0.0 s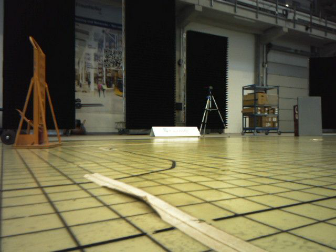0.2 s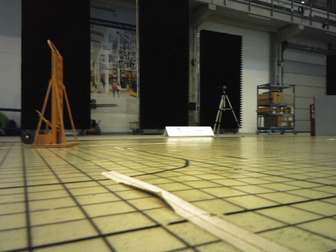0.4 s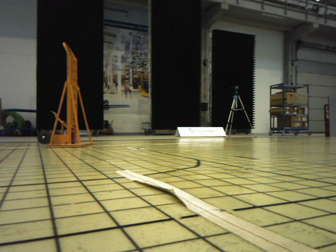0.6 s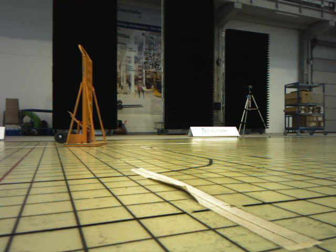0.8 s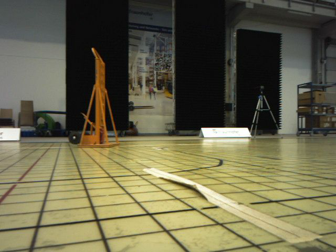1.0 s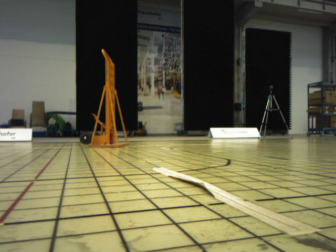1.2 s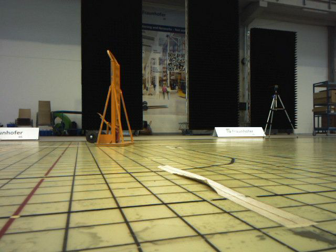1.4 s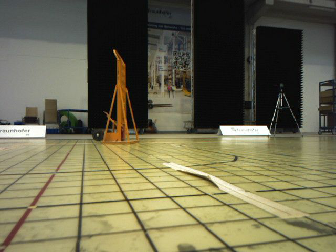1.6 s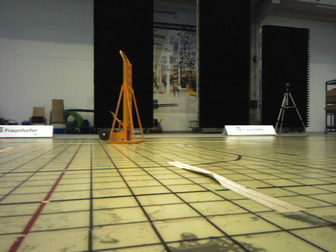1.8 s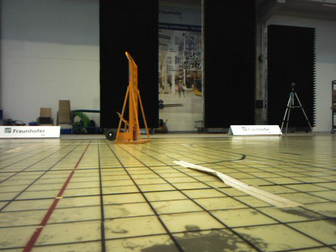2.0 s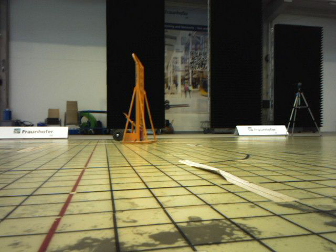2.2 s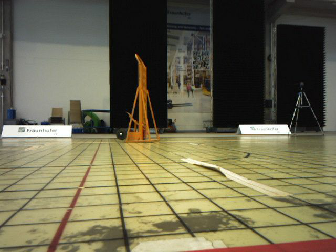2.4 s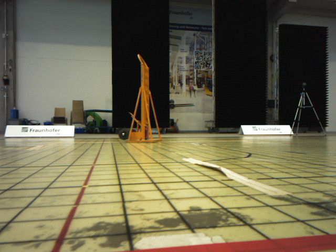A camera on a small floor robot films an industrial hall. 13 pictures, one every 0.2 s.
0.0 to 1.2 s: The camera swings to its left by about 15 degrees, and the scene slides to the right. It travels backward, about 0.2 m, so what stands in front gets smaller.
1.2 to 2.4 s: The camera travels backward, about 0.2 m, so what stands in front gets smaller.
The film runs backward here.
